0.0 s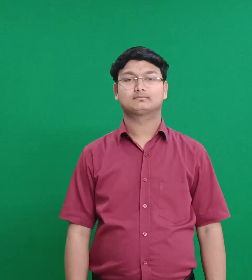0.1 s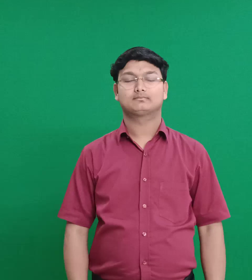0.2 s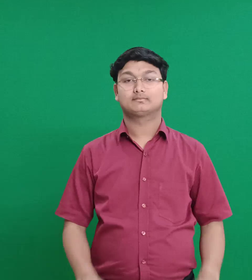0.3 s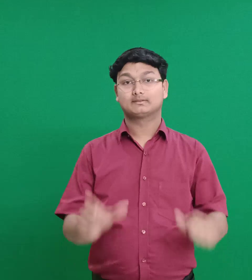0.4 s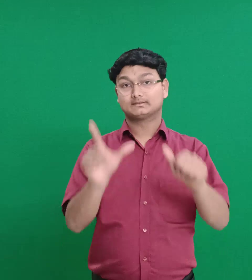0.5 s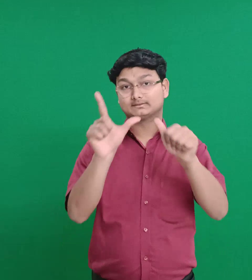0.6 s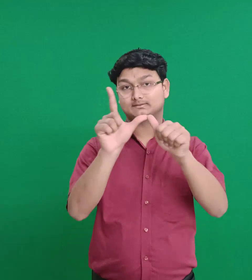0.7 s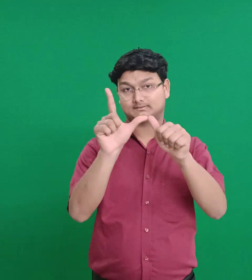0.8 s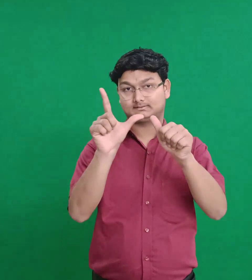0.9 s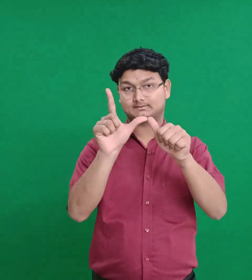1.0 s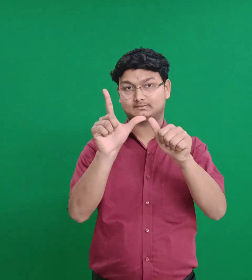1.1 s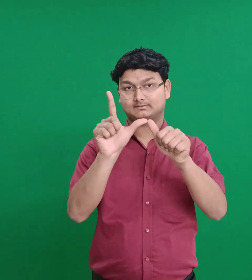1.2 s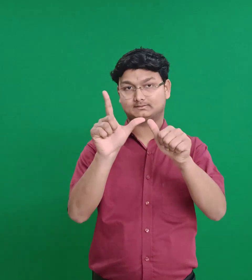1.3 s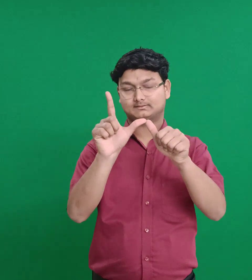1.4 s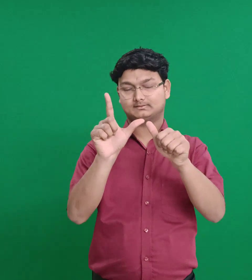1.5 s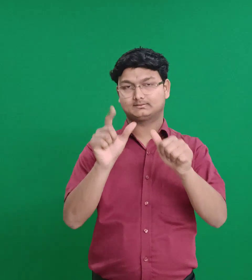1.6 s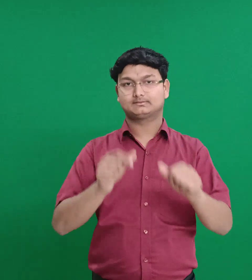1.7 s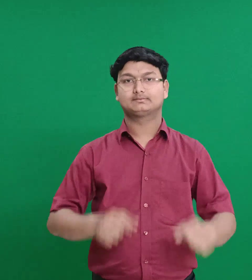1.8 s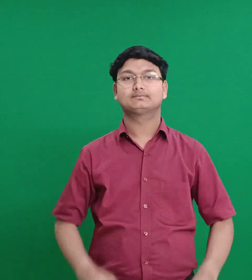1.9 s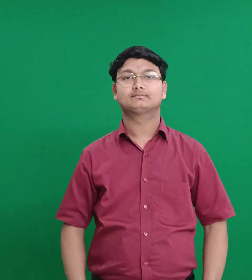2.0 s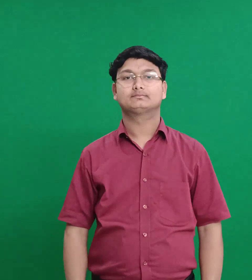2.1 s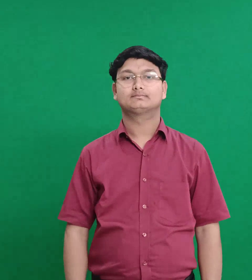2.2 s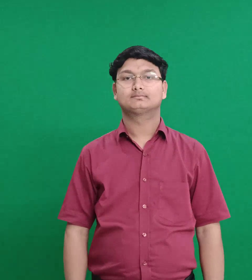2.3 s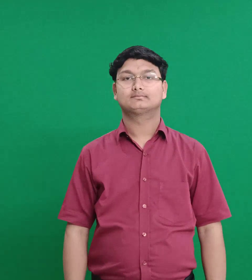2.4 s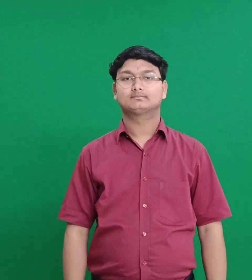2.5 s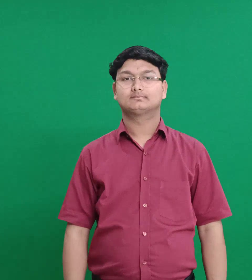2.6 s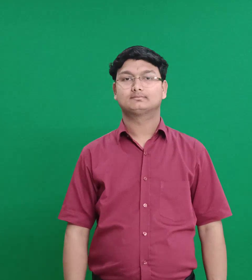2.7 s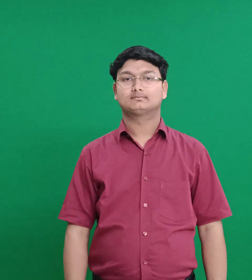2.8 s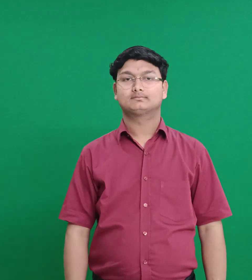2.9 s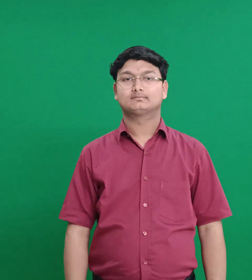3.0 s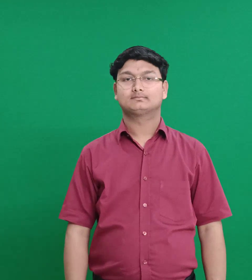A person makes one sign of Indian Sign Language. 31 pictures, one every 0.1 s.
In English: aquila
